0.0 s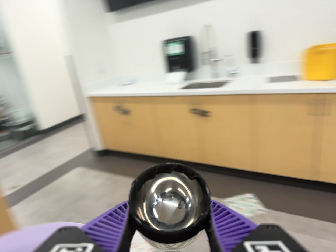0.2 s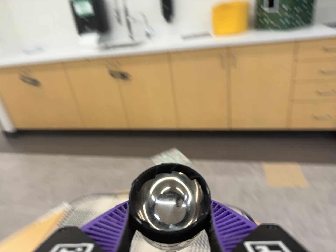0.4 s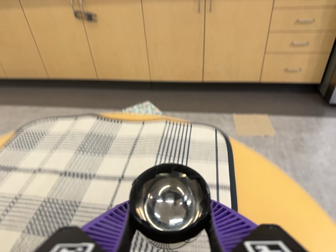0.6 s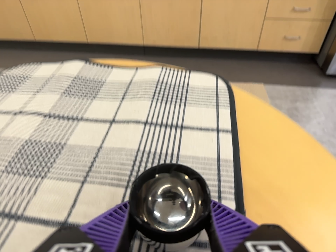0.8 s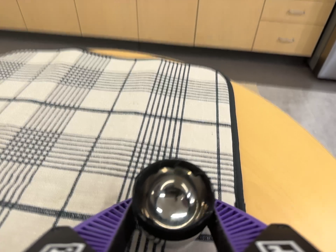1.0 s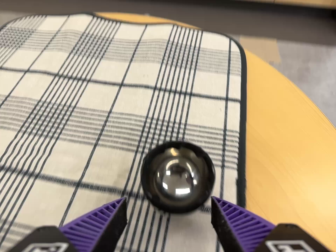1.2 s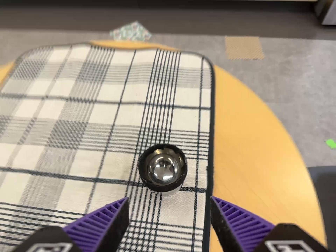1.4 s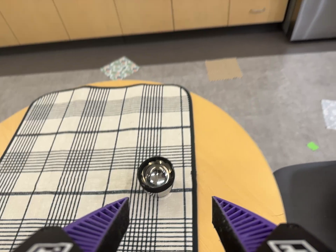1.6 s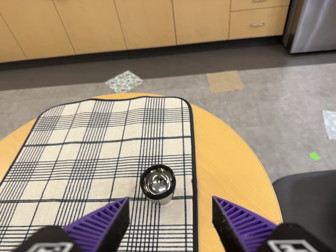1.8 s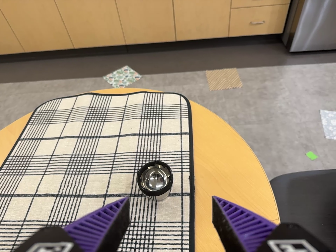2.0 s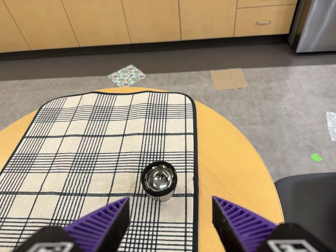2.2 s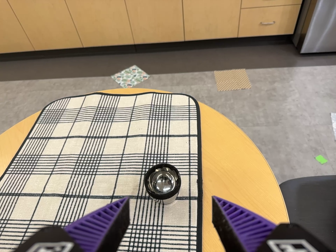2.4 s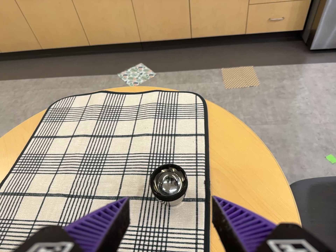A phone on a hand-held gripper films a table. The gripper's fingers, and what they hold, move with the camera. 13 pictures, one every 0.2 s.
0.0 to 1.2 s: The camera pans to its right by about 25 degrees. It travels toward the bottom of its view, about 26 cm, so close, fixed things drift upward. Its aim tips toward the bottom of its view by about 30 degrees, and the scene shifts upward.
1.2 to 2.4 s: The camera travels backward, about 10 cm, so what stands in front gets smaller.
The film runs forward here.
